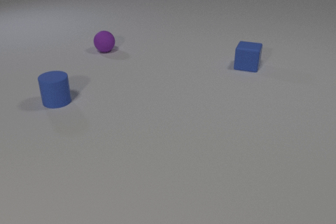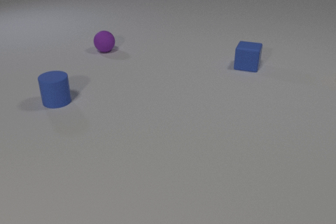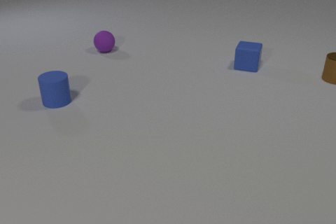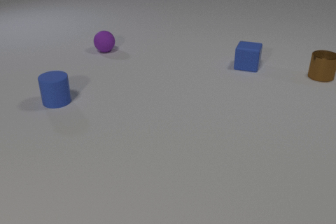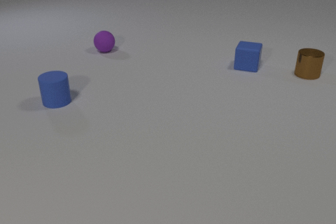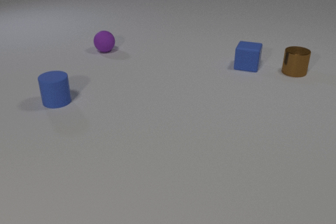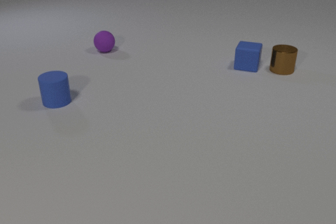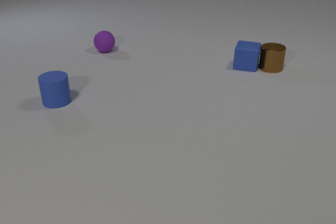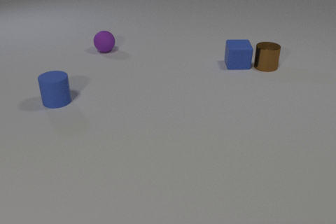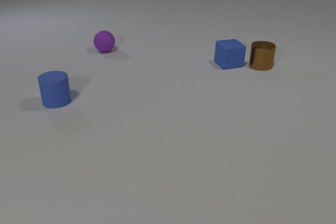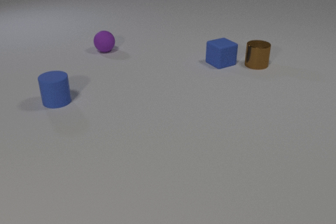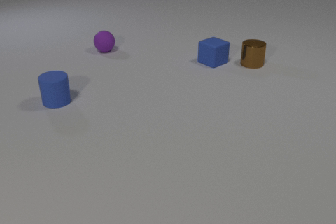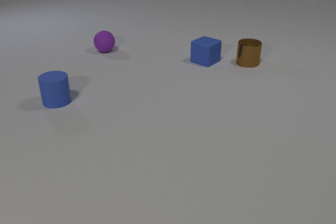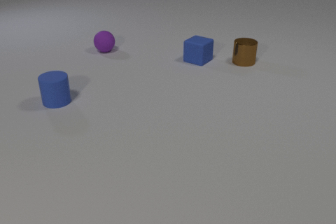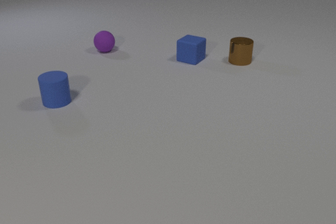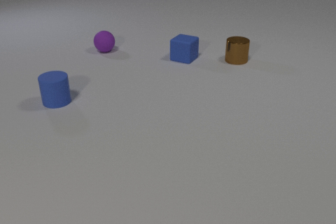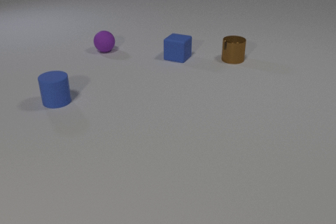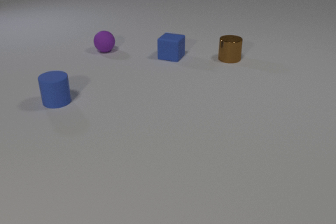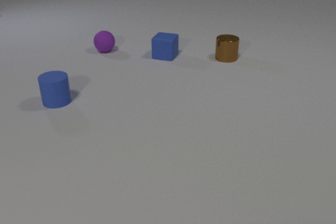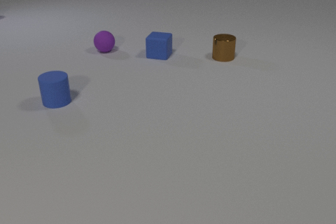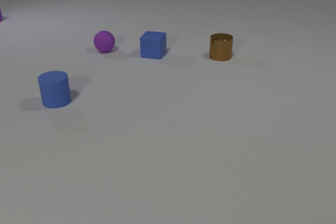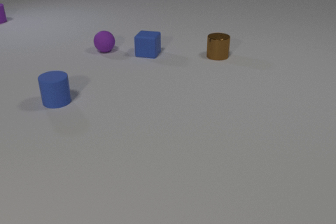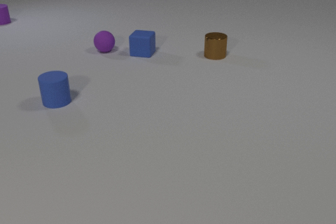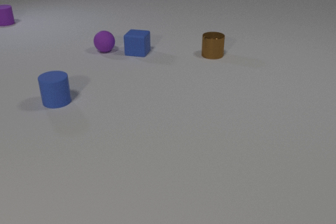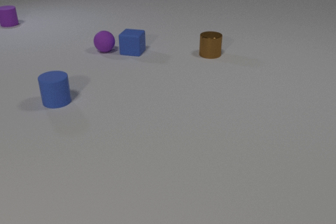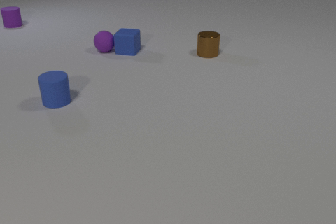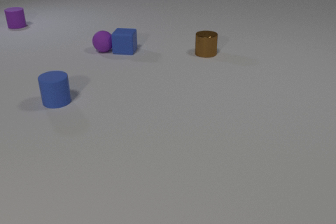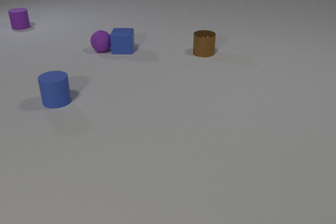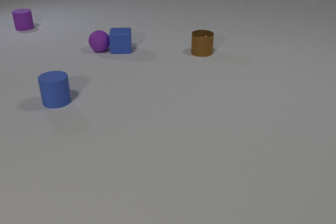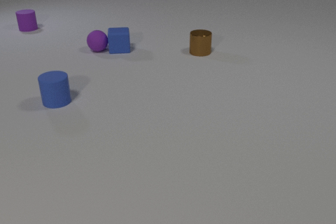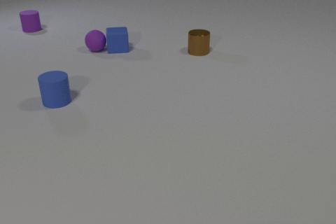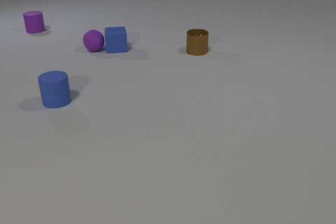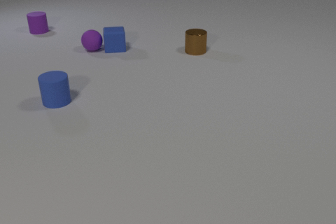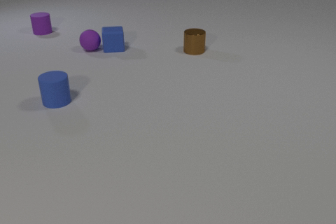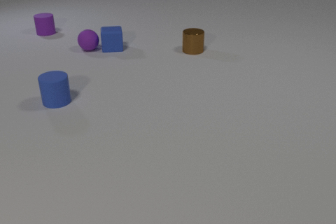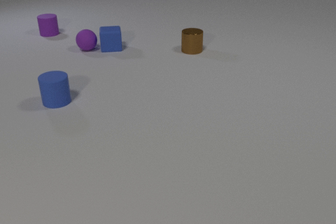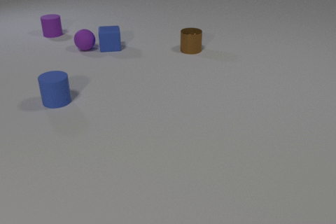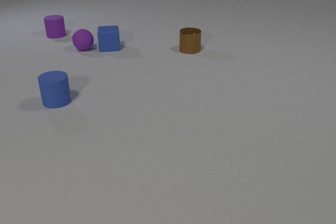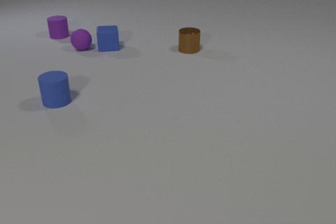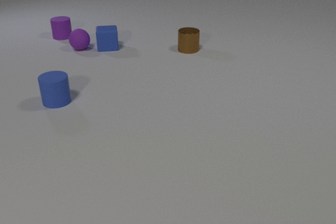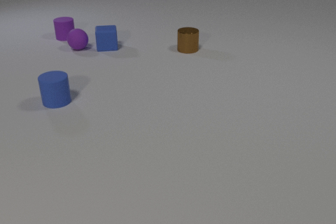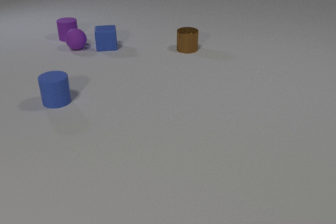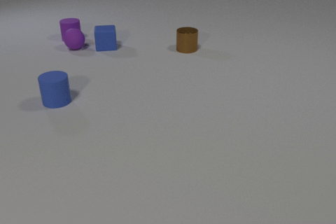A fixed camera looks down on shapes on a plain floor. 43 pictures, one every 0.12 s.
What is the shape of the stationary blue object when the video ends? cylinder.
Are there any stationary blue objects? yes.
How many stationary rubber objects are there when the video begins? 3.
0.00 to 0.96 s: The brown metal cylinder comes in at the right edge, slides to the left. The blue rubber cube slides to the left, spins so that its near face slides to the right, counterclockwise seen from above. The brown metal cylinder and the blue rubber cube collide.
0.96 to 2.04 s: The brown metal cylinder slides to the left. The blue rubber cube slides to the left, spins counterclockwise seen from above by about 75 degrees, its near face sliding to the right.
2.04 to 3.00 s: The brown metal cylinder slides to the left and away from the camera. The blue rubber cube slides to the left. The purple rubber cylinder comes in at the left edge, slides toward the camera and to the right.
3.00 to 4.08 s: The brown metal cylinder slides to the left and away from the camera. The blue rubber cube slides to the left and away from the camera, spins so that its near face slides to the right, counterclockwise seen from above. The purple rubber sphere rolls to the left and away from the camera. The purple rubber cylinder slides toward the camera and to the right. The blue rubber cube and the purple rubber sphere collide.
4.08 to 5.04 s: The brown metal cylinder slides to the left. The blue rubber cube slides to the left and away from the camera. The purple rubber sphere rolls to the left and away from the camera. The purple rubber cylinder slides toward the camera and to the right.
